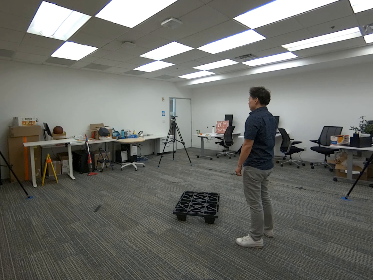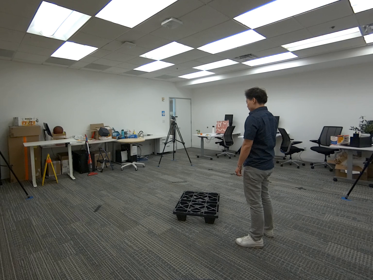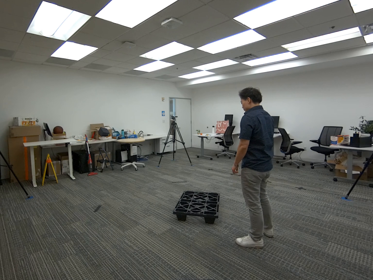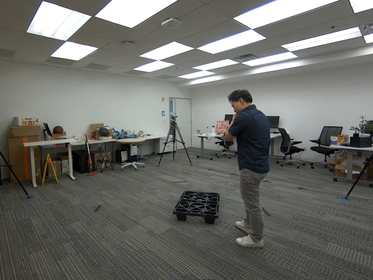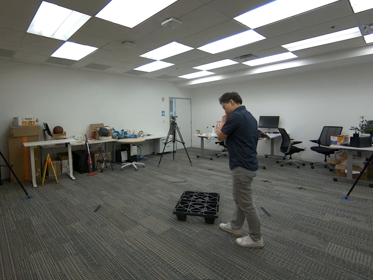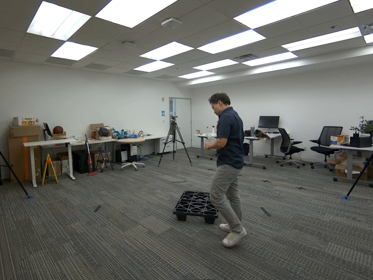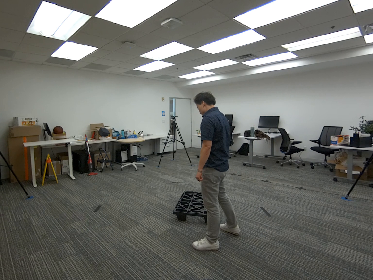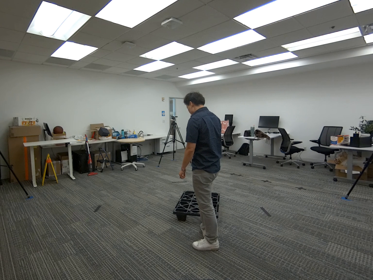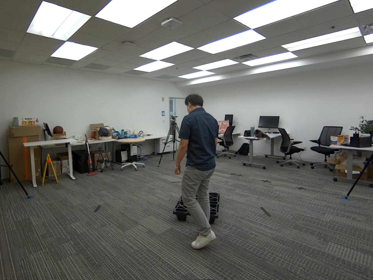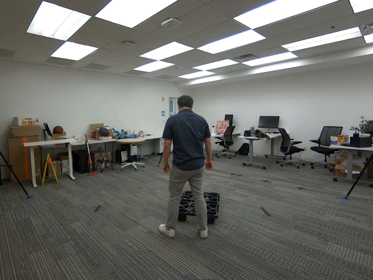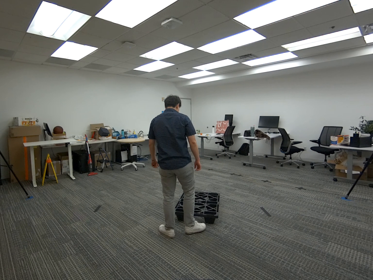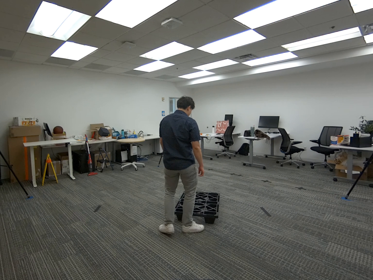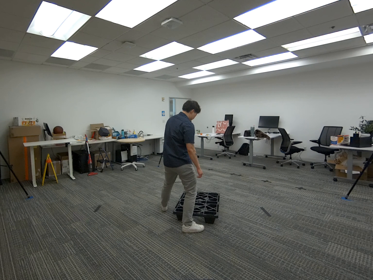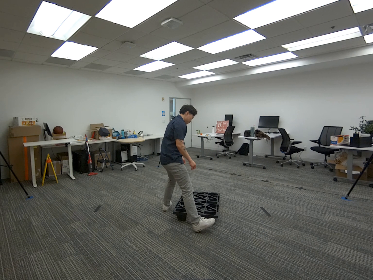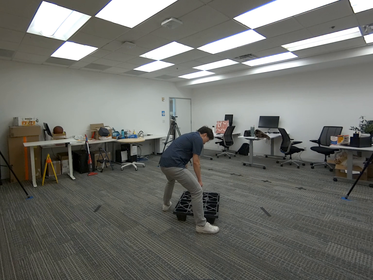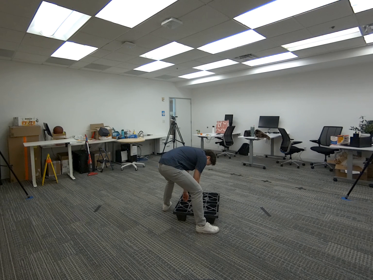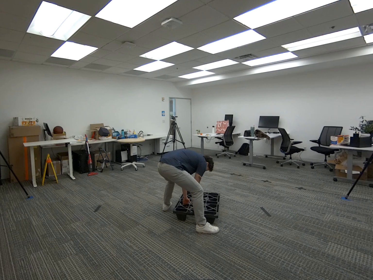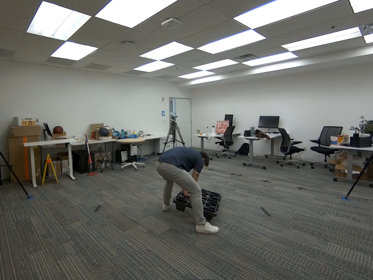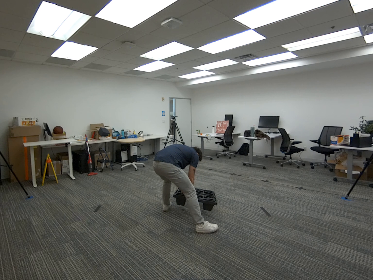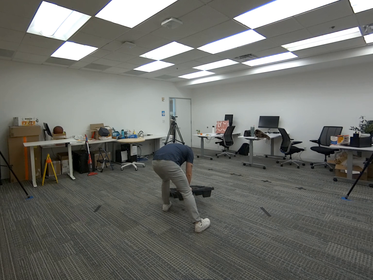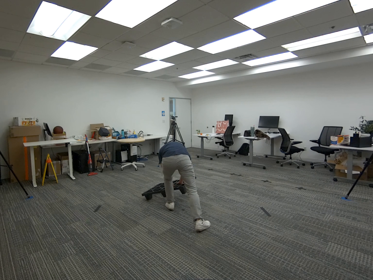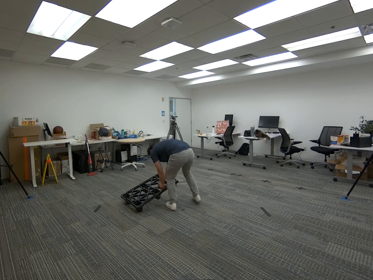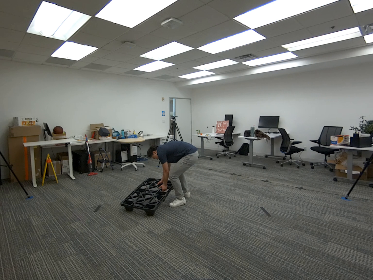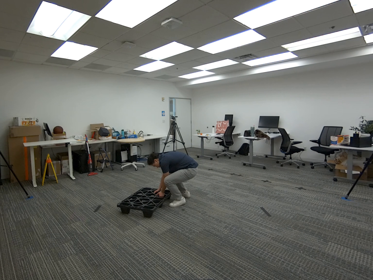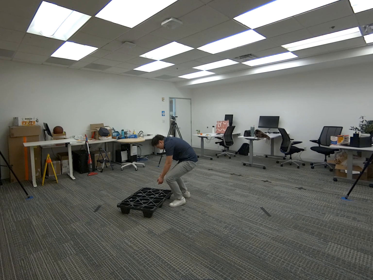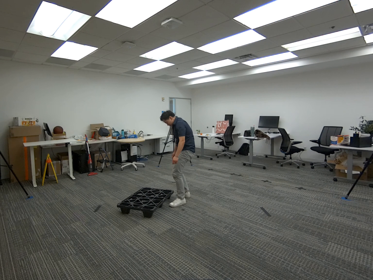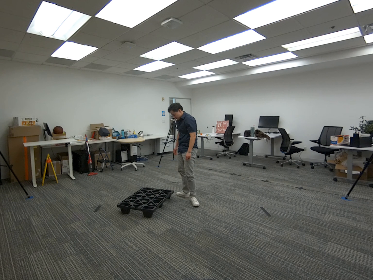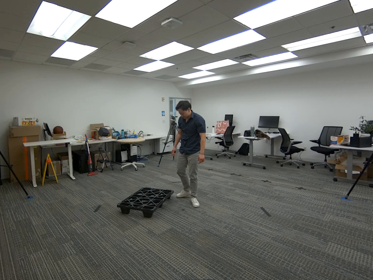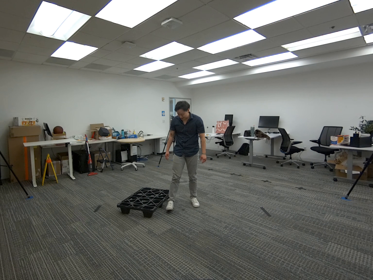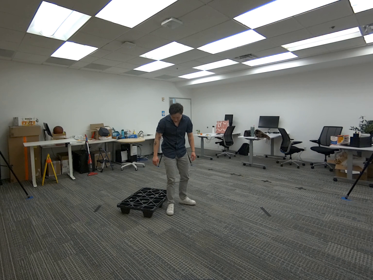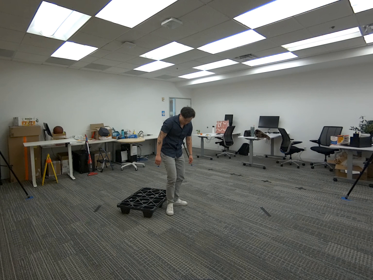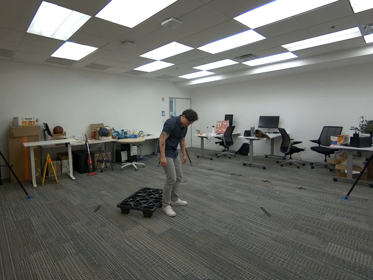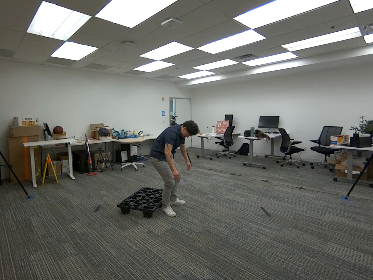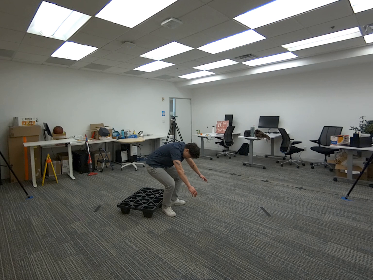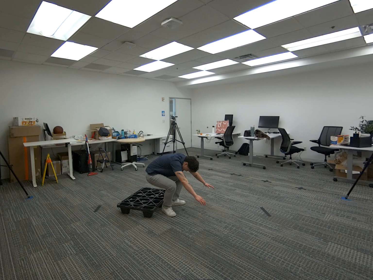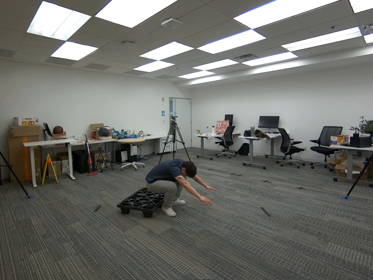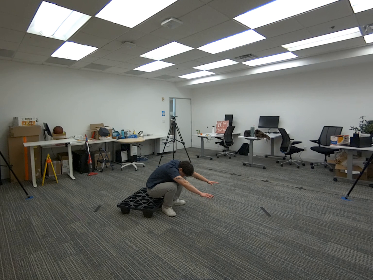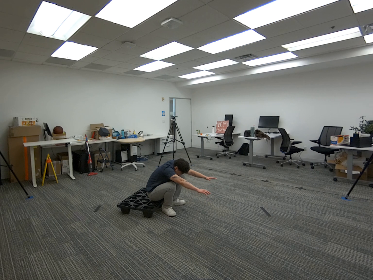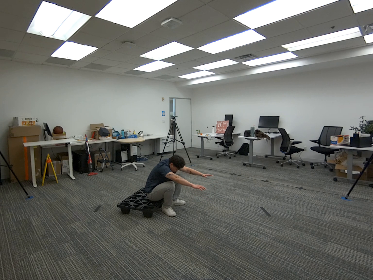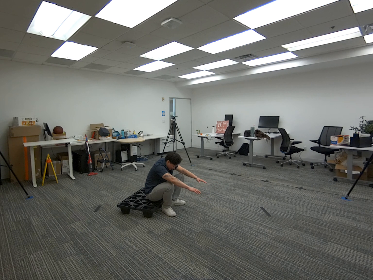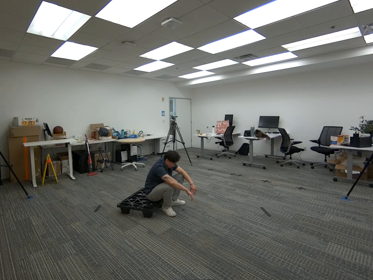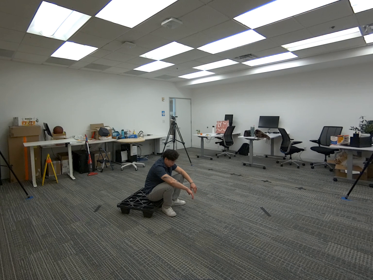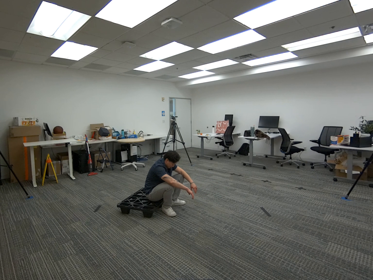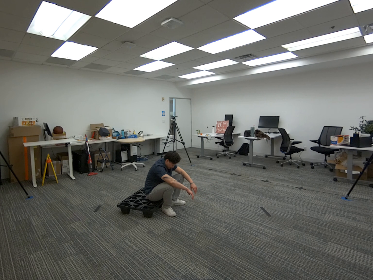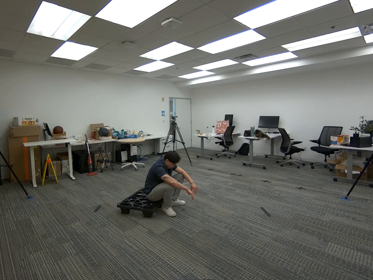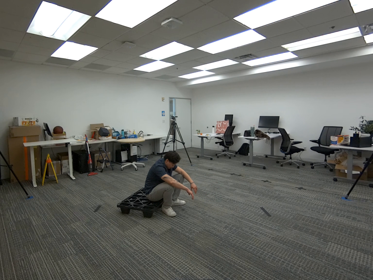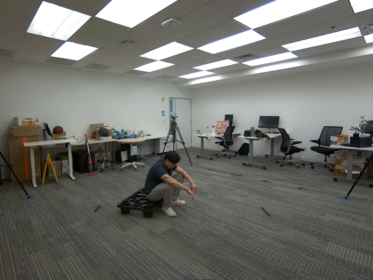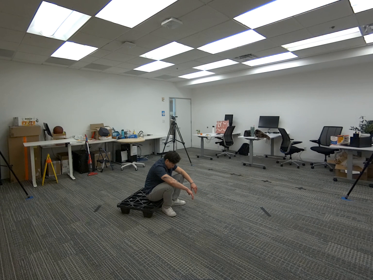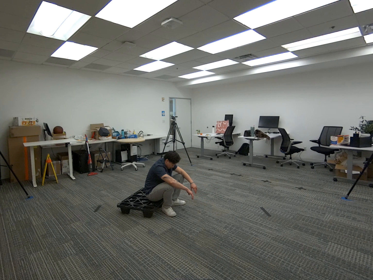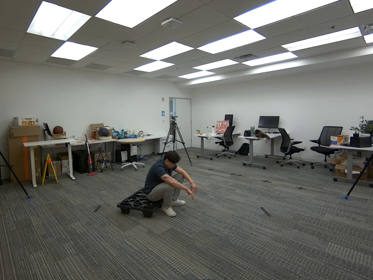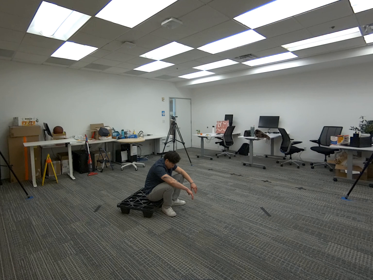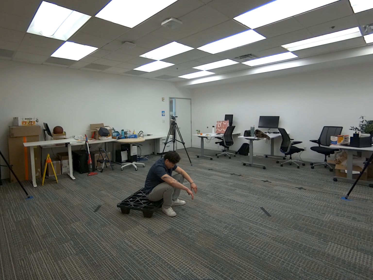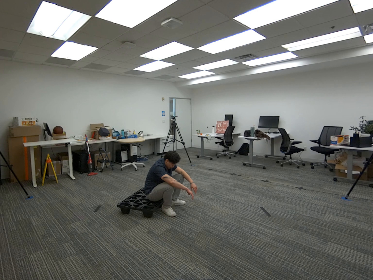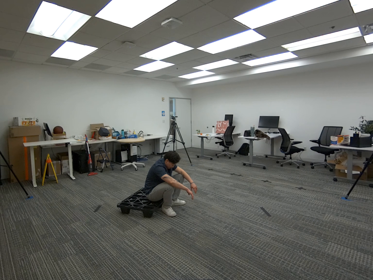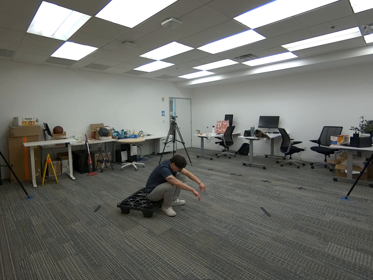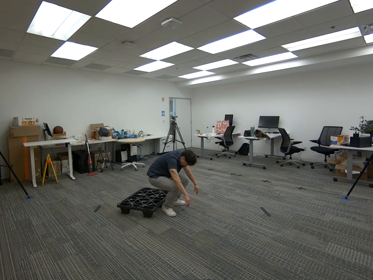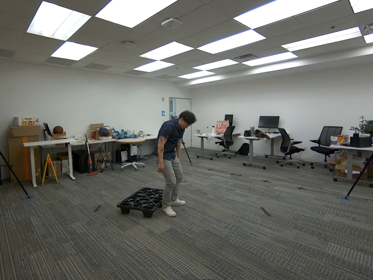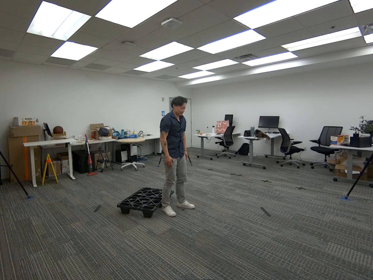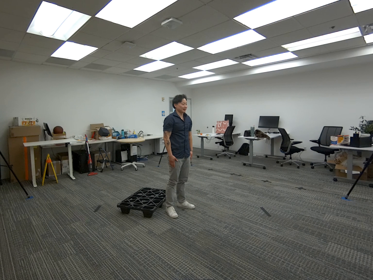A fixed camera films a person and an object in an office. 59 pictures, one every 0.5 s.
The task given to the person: Walk over to the platform on the ground rotate and sit on the platform. Stand up when complete.
